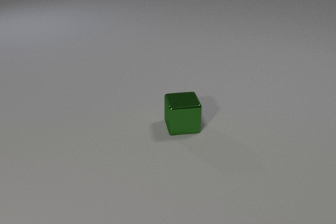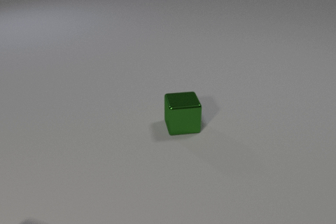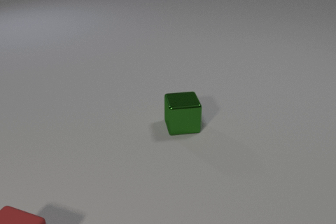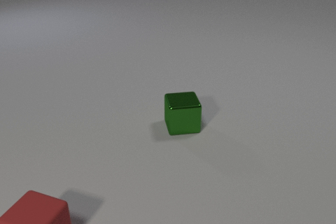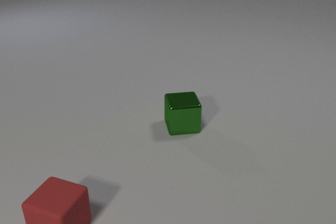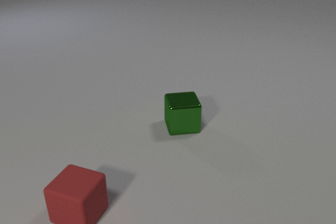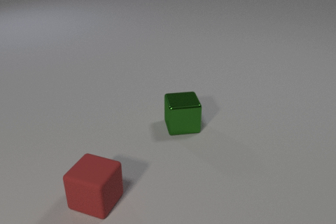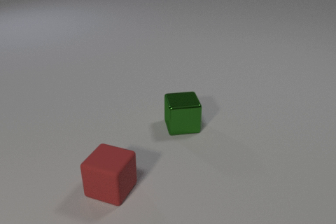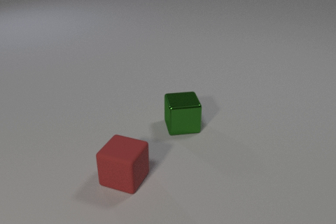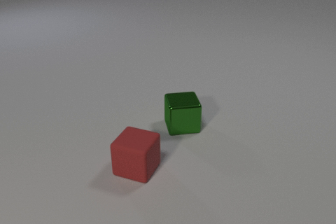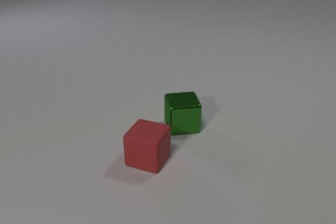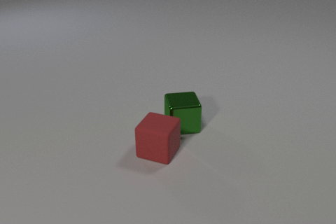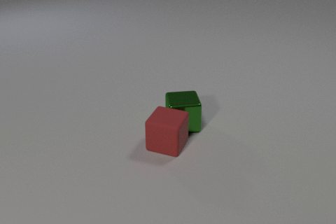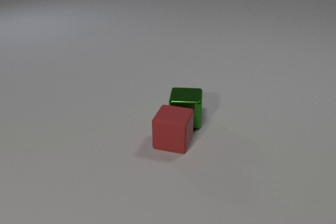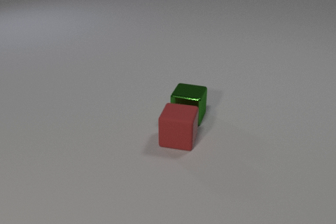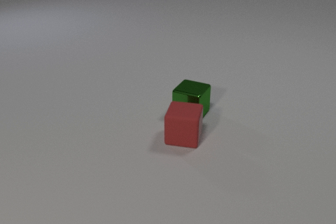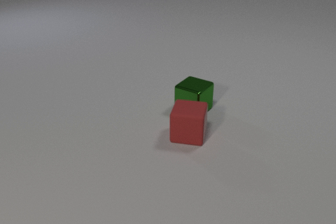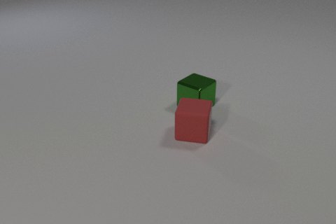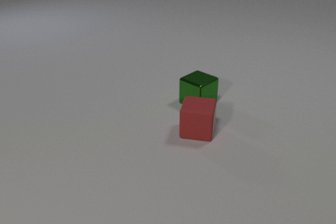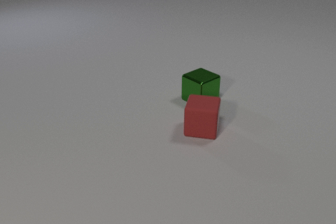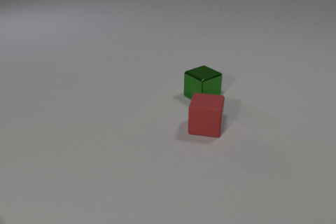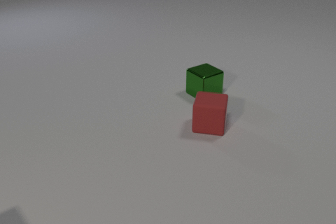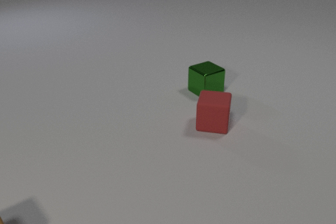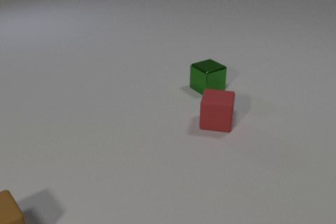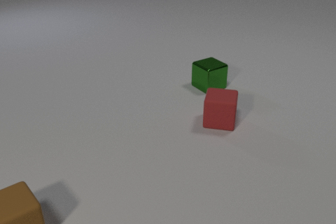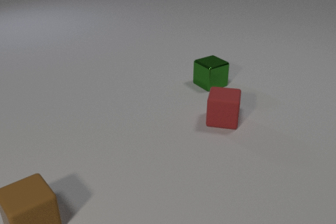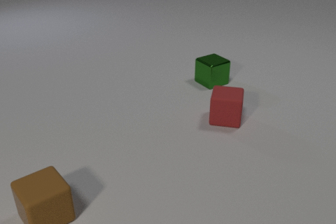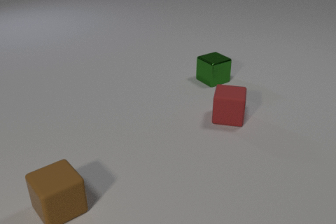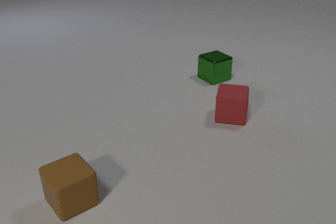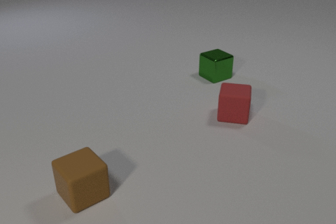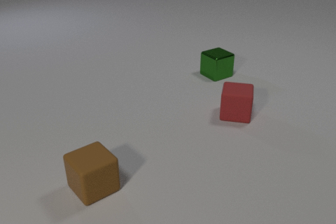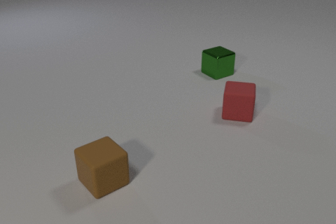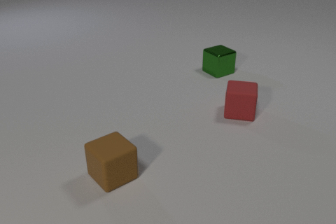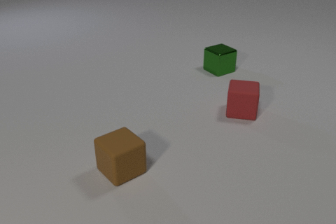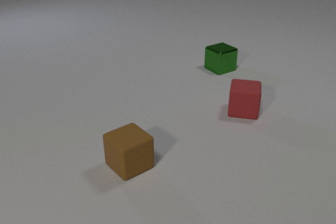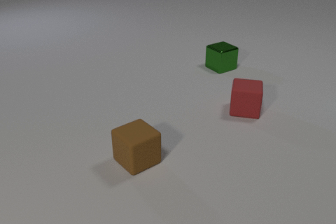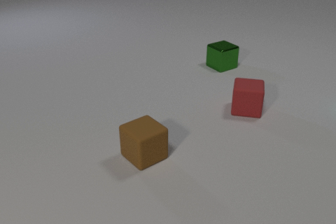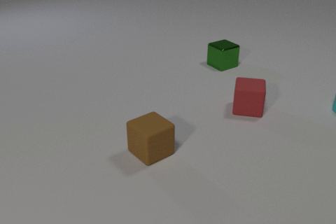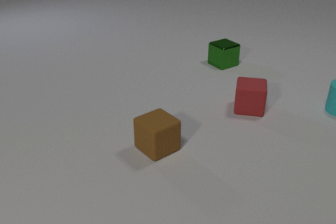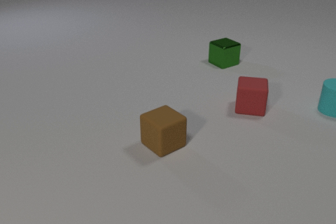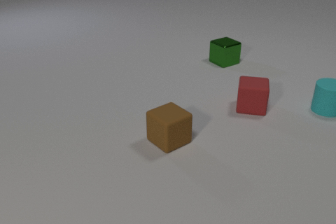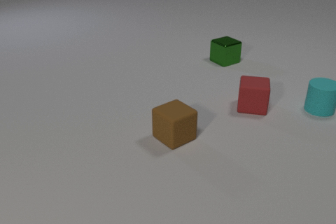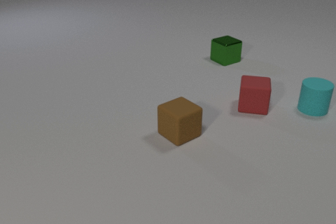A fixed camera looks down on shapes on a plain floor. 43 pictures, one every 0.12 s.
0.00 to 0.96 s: The red rubber cube comes in at the bottom edge, slides to the right and away from the camera.
0.96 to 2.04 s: The red rubber cube slides away from the camera and to the right. The green metal cube slides away from the camera, spins so that its near face slides to the left, clockwise seen from above. The red rubber cube and the green metal cube collide.
2.04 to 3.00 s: The red rubber cube slides to the right and away from the camera. The green metal cube slides away from the camera. The brown rubber cube comes in at the bottom edge, slides to the right and away from the camera.
3.00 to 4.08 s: The red rubber cube slides away from the camera and to the right. The green metal cube slides away from the camera. The brown rubber cube slides to the right and away from the camera.
4.08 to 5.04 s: The red rubber cube slides away from the camera and to the right. The green metal cube slides away from the camera. The cyan rubber cylinder comes in at the right edge, slides to the left. The brown rubber cube slides away from the camera and to the right.
What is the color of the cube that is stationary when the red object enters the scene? green.
What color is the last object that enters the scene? cyan.
What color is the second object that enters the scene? brown.
